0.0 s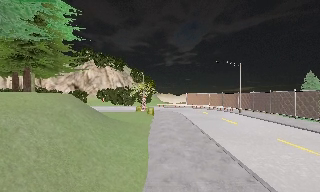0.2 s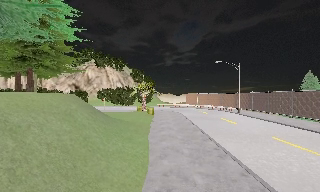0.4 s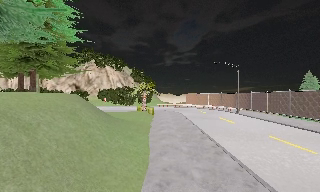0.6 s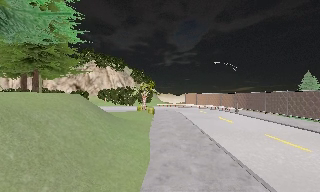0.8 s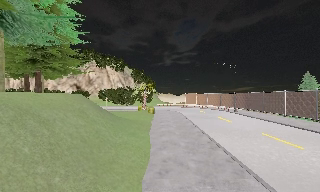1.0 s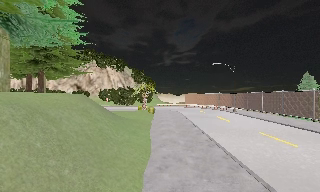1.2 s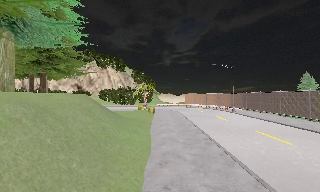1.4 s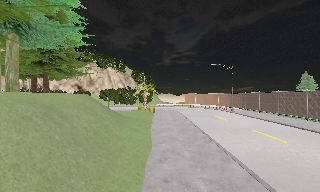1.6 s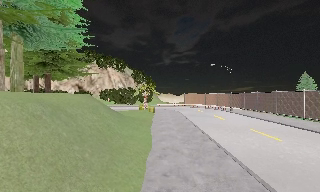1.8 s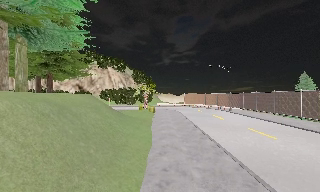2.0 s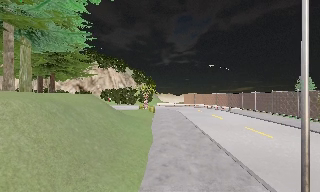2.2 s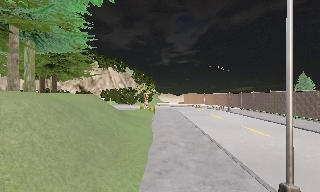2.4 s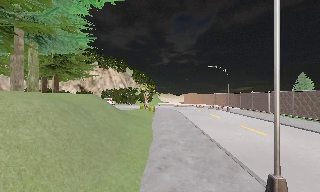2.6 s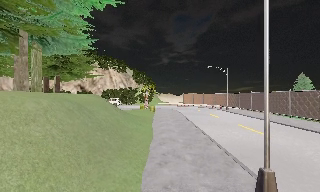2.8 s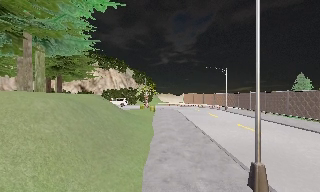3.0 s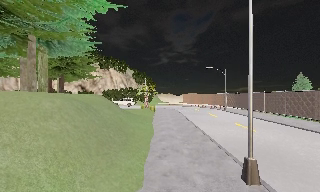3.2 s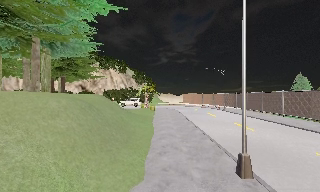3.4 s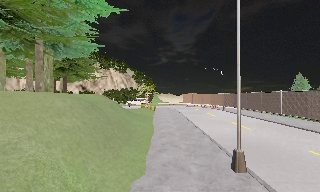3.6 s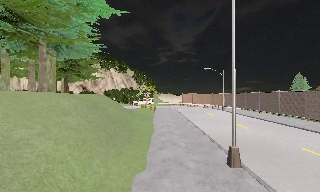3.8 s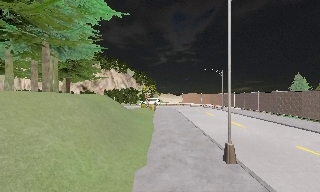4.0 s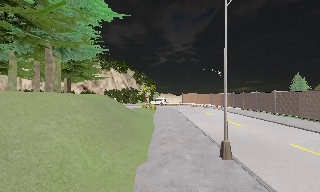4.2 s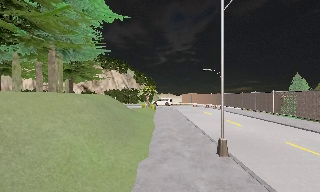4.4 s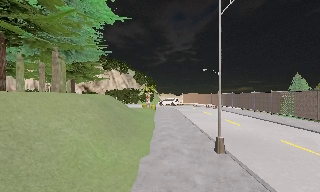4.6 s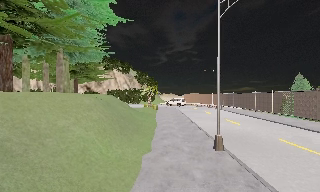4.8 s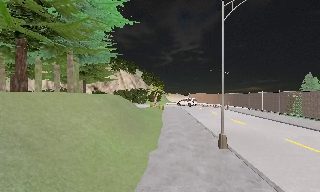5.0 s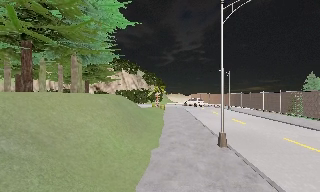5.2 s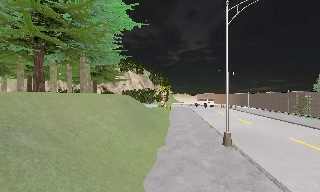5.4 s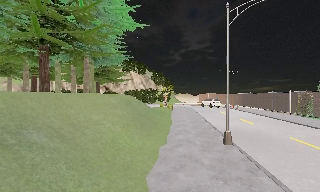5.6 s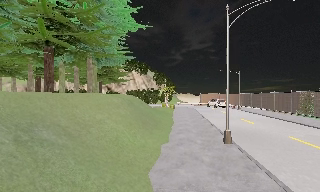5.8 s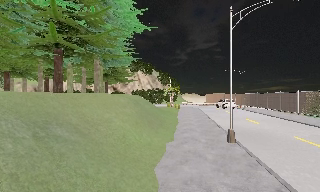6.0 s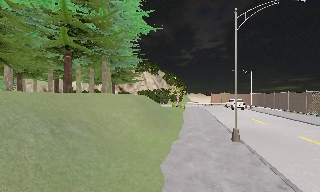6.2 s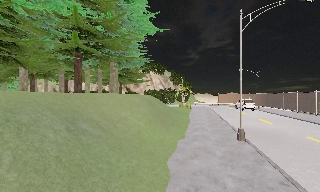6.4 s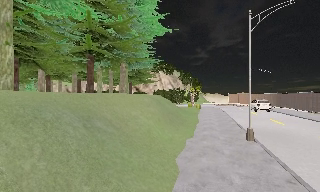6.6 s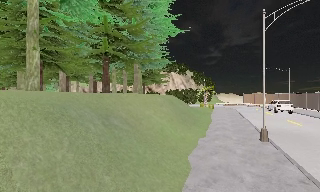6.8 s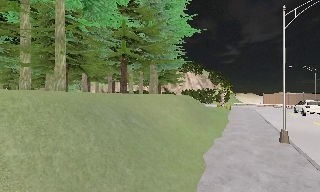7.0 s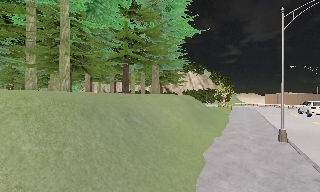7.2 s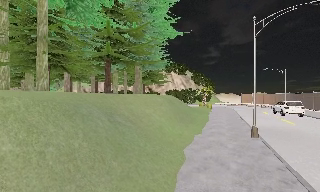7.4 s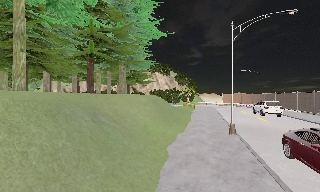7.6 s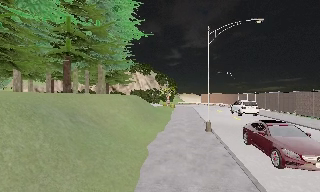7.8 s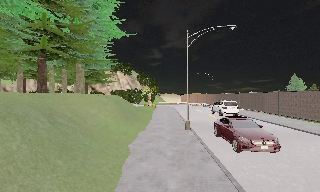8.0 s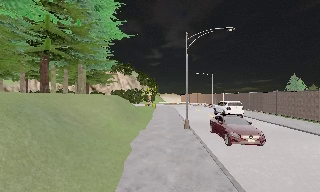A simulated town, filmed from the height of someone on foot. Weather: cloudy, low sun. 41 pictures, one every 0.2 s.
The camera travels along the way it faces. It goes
backward.
0.0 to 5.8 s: The camera travels backward, about 10 m, so what stands in front gets smaller.
5.8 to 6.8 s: The scene slides to the right, as the camera pans about 20 degrees to its left. It travels backward, about 1.5 m, so what stands in front gets smaller.
6.8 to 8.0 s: The scene slides to the left, as the camera pans about 25 degrees to its right. It travels backward, about 1.5 m, so what stands in front gets smaller.
The film runs backward here.
